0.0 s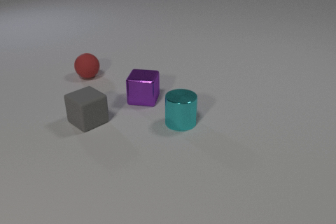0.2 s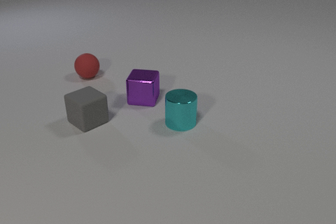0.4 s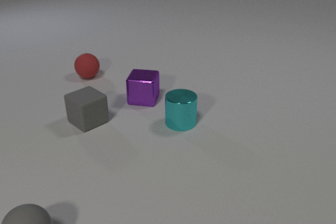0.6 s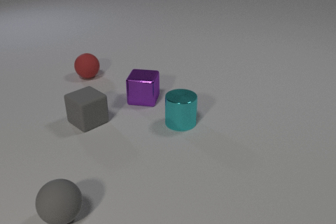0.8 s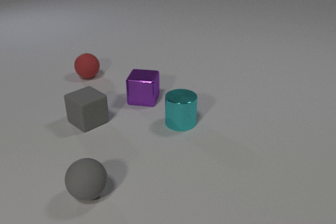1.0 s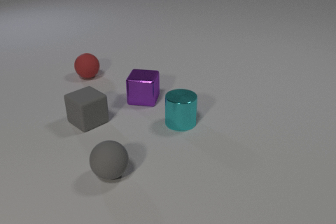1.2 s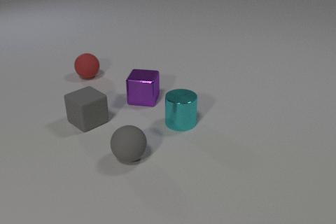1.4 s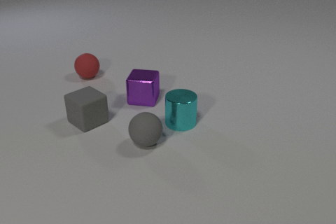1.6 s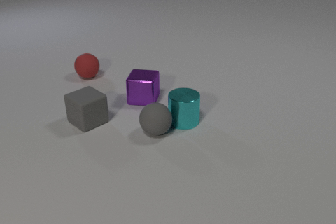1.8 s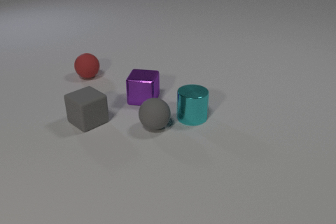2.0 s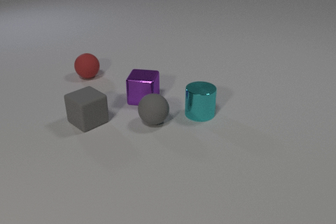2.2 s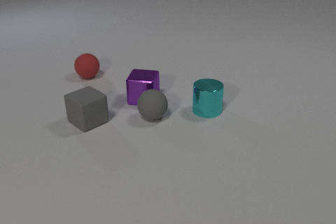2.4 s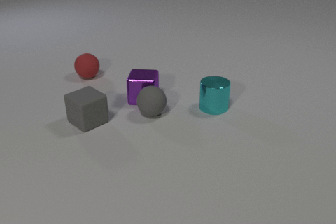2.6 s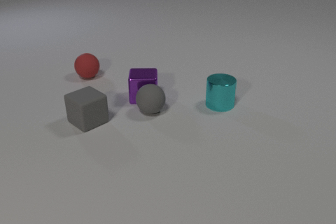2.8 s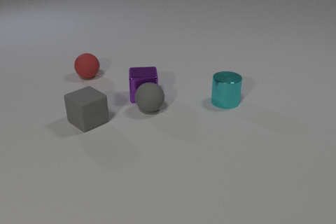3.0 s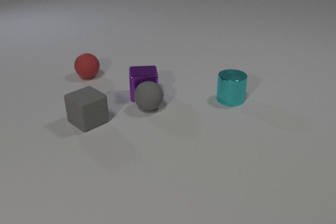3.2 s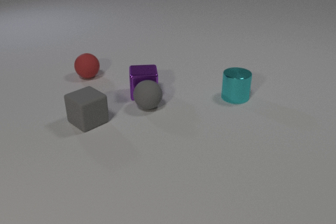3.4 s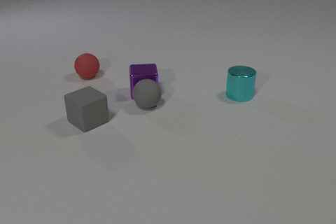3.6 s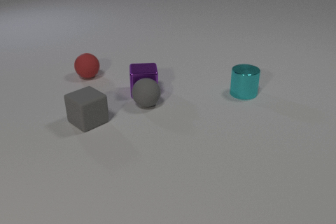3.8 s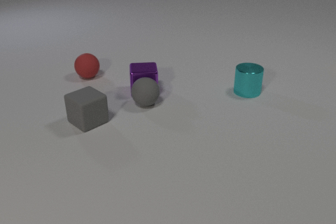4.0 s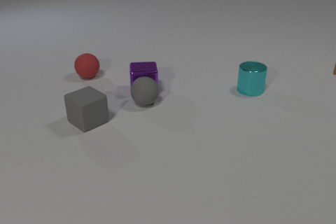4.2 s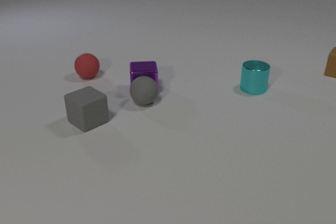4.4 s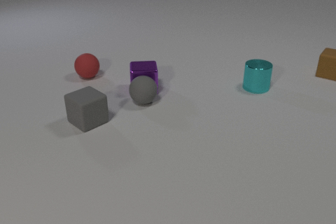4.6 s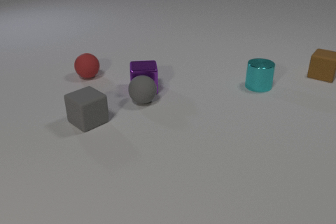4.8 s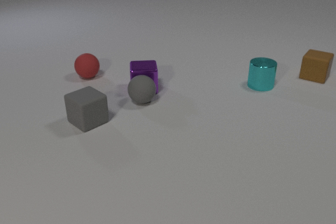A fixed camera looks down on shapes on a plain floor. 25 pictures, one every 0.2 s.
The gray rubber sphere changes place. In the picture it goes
away from the camera.
0.0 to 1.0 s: The gray rubber sphere comes in at the bottom edge, rolls to the right and away from the camera.
1.0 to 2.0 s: The gray rubber sphere rolls away from the camera and to the right. The cyan metal cylinder slides to the right and away from the camera. The gray rubber sphere and the cyan metal cylinder collide.
2.0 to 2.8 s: The gray rubber sphere rolls away from the camera. The cyan metal cylinder slides away from the camera and to the right. The purple metal cube slides away from the camera. The gray rubber sphere and the purple metal cube collide.
2.8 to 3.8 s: The gray rubber sphere rolls away from the camera. The cyan metal cylinder slides away from the camera and to the right. The purple metal cube slides away from the camera.
3.8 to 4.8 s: The cyan metal cylinder slides away from the camera and to the right. The brown rubber cube comes in at the right edge, slides to the left and toward the camera. The purple metal cube slides away from the camera.
Are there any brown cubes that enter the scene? yes.
Are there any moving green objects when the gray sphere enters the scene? no.
How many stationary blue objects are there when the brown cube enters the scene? 0.
